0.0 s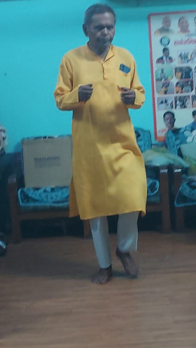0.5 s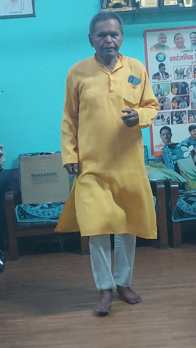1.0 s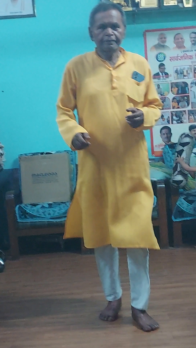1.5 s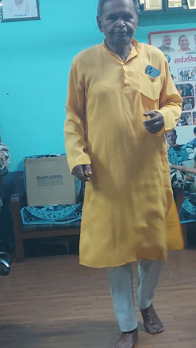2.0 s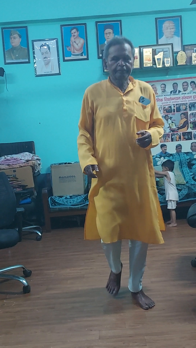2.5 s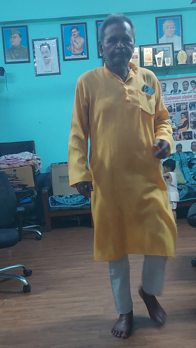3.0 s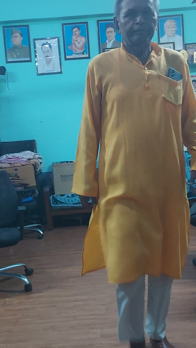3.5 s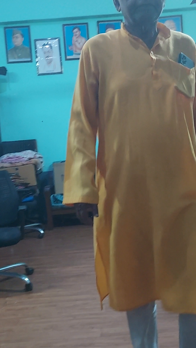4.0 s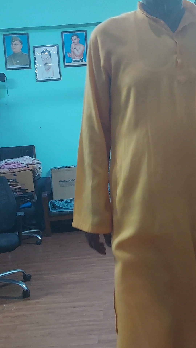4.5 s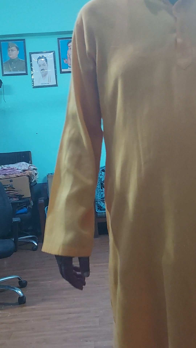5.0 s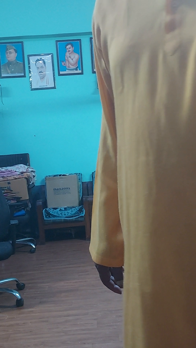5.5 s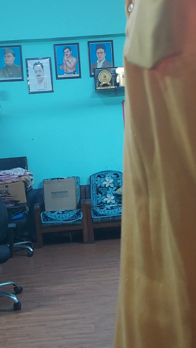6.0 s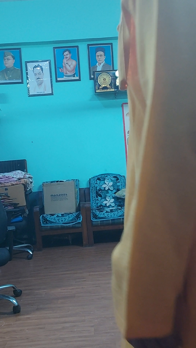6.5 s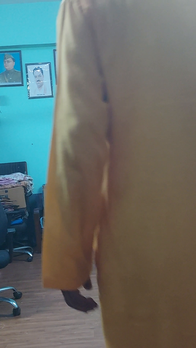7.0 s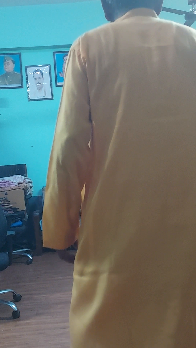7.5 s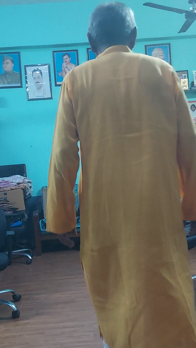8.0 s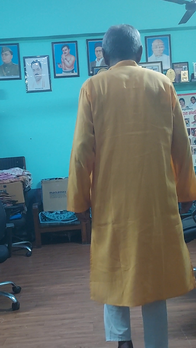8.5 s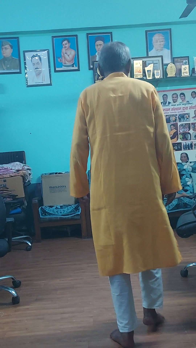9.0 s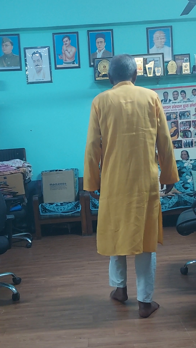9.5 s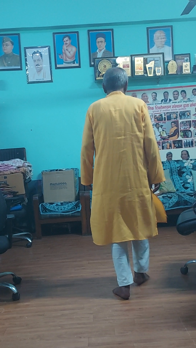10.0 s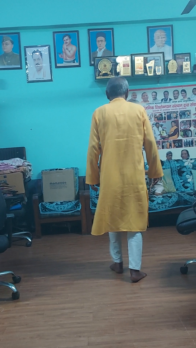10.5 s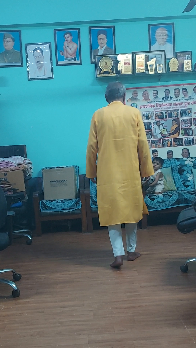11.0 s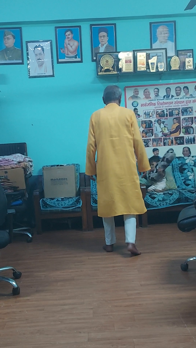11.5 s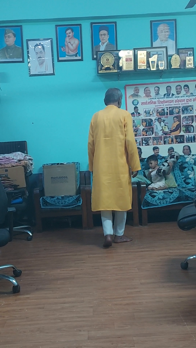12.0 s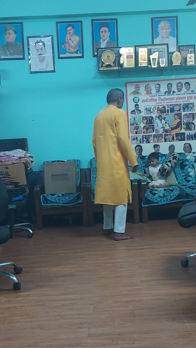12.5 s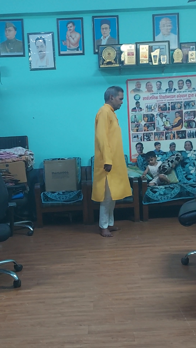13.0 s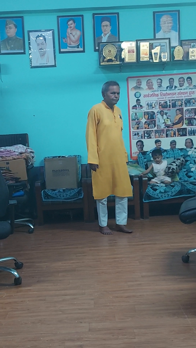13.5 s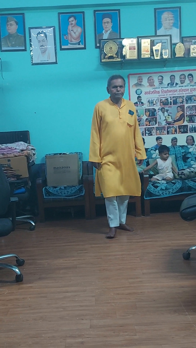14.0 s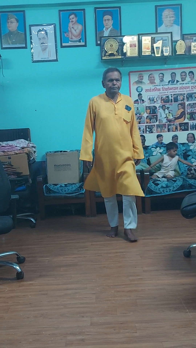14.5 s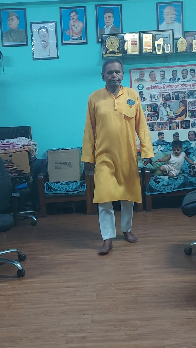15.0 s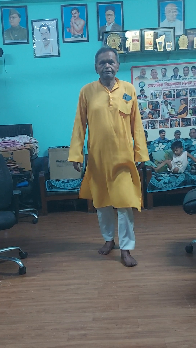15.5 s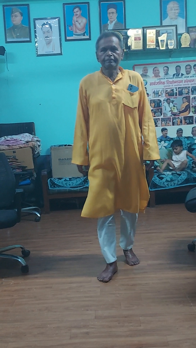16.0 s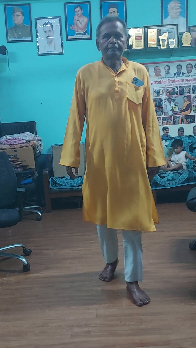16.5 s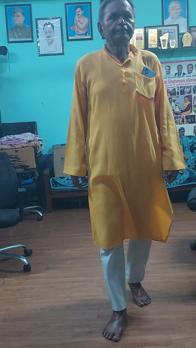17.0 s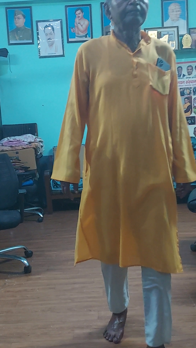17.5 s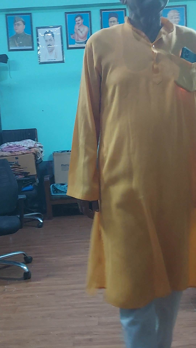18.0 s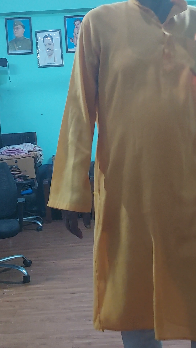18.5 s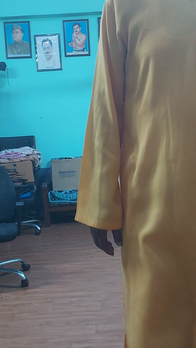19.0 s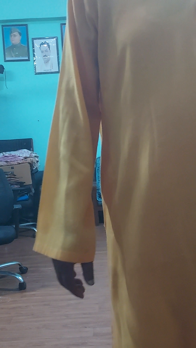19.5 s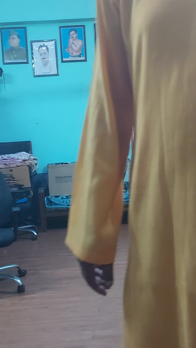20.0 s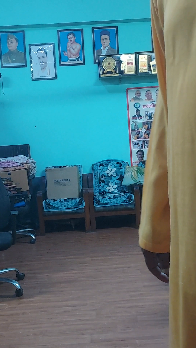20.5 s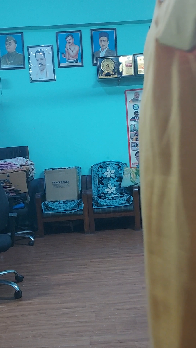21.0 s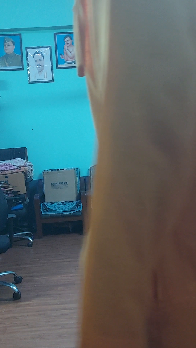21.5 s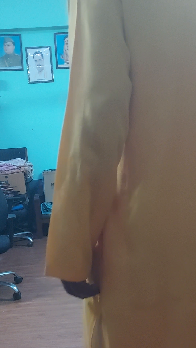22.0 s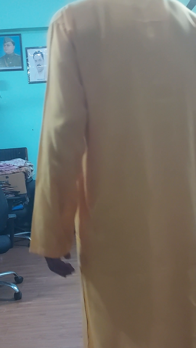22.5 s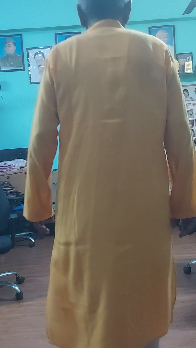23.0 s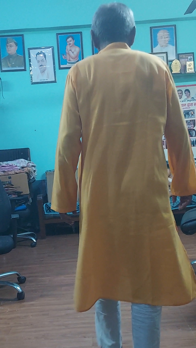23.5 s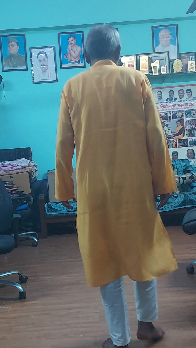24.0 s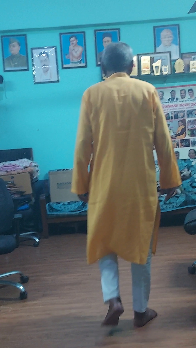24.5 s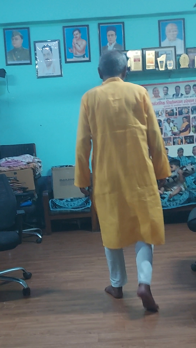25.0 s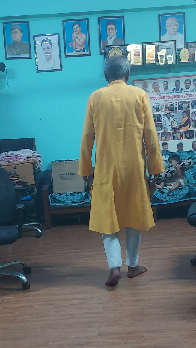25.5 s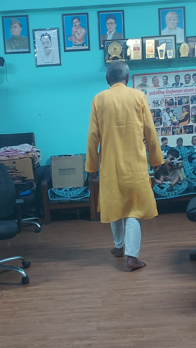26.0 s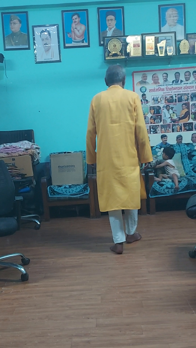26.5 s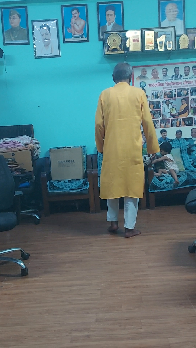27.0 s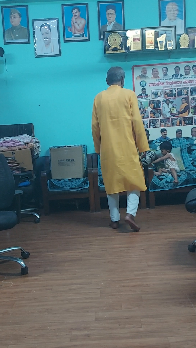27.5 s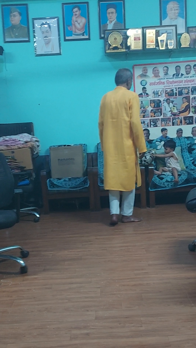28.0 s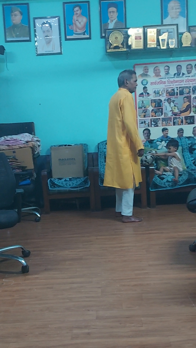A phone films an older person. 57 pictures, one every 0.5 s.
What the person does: Jogging.
